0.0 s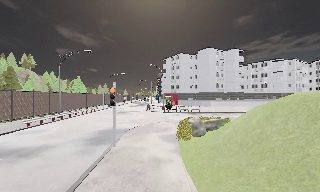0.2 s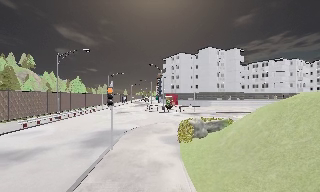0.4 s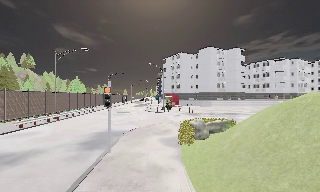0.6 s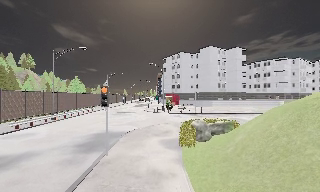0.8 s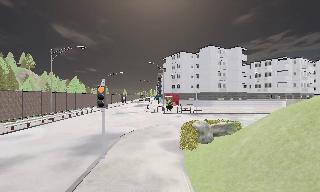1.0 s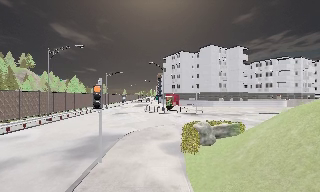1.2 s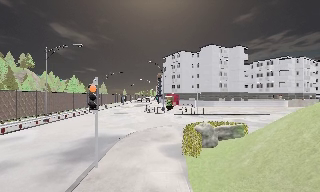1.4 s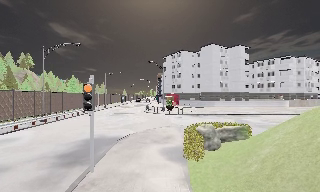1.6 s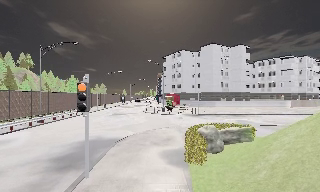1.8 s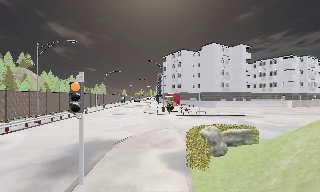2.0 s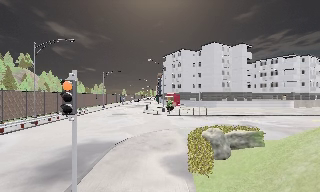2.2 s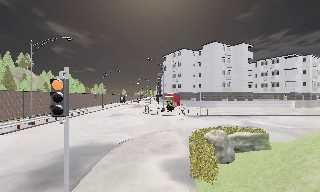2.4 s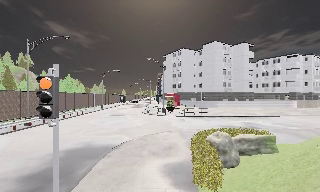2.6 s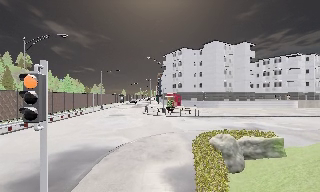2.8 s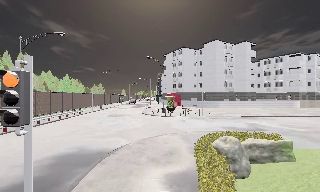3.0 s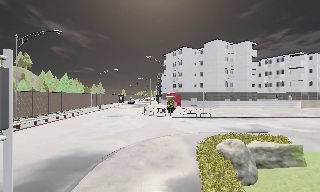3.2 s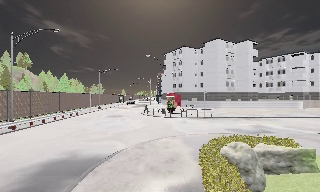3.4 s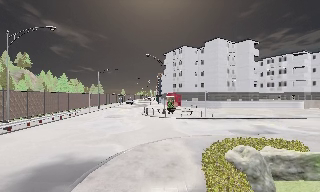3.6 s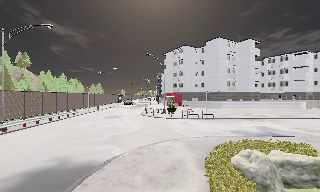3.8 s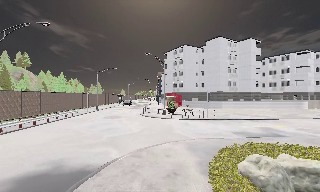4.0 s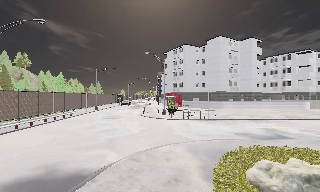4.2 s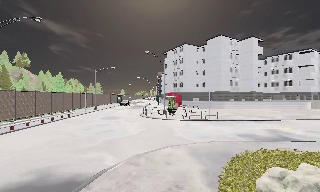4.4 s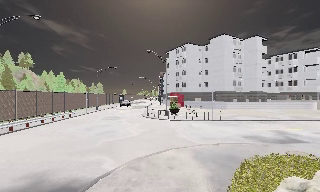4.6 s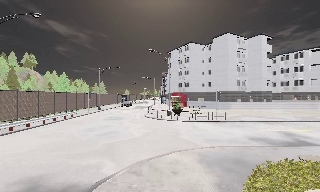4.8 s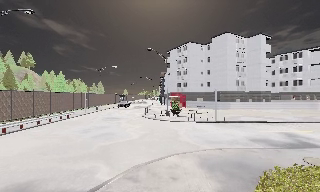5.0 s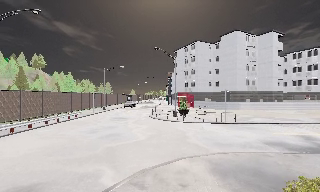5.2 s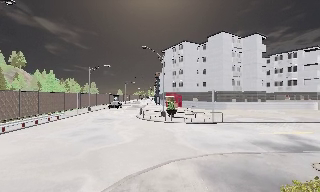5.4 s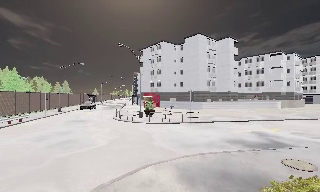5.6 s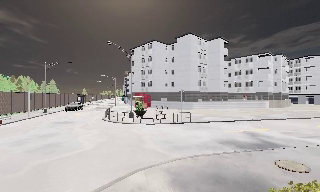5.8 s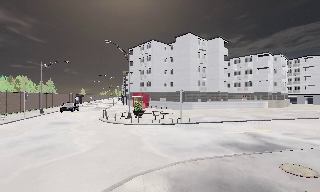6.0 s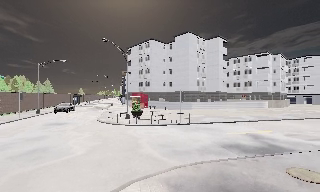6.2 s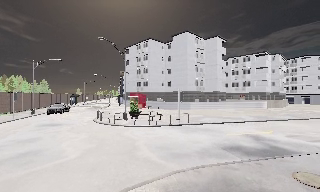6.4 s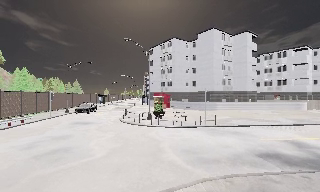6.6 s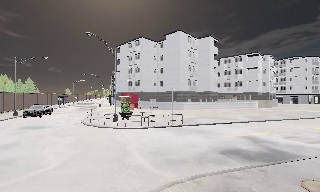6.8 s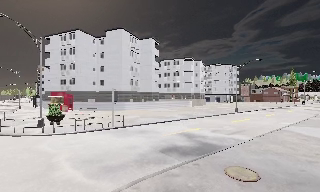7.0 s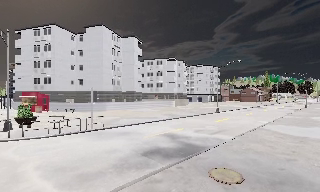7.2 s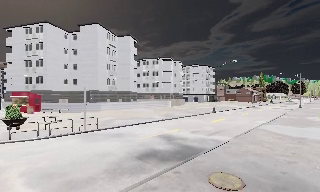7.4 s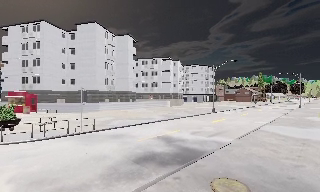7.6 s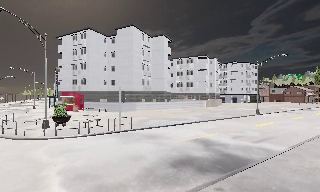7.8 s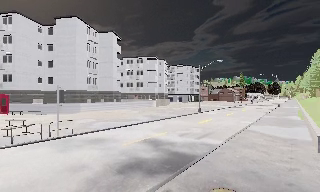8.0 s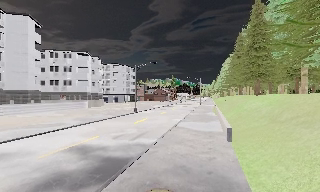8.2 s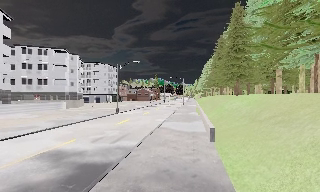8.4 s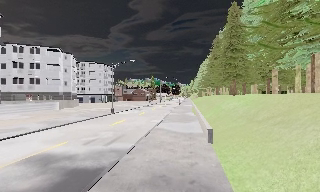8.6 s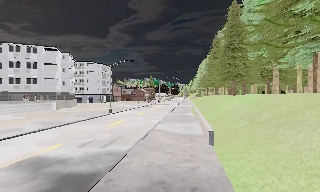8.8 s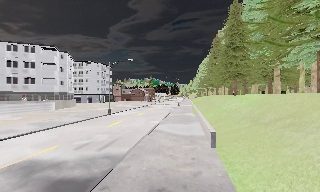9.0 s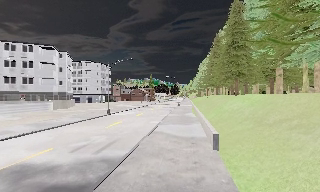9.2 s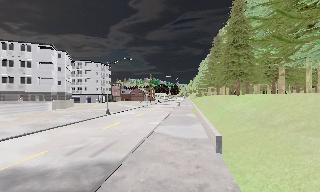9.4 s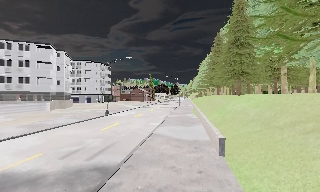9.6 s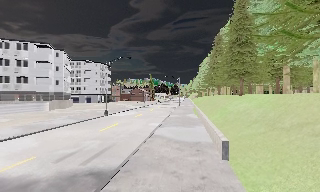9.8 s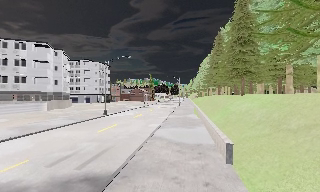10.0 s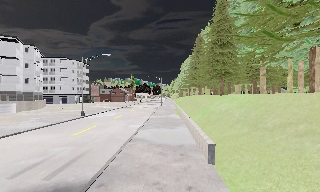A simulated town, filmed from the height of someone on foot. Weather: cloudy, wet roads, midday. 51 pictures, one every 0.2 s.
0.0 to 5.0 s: The camera travels forward, about 9 m, so what stands in front looms larger.
5.0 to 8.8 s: The scene slides to the left, as the camera pans about 85 degrees to its right. It travels forward, about 7 m.
8.8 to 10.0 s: The camera travels forward, about 2 m, so what stands in front looms larger.
The film runs forward here.
